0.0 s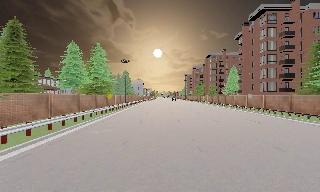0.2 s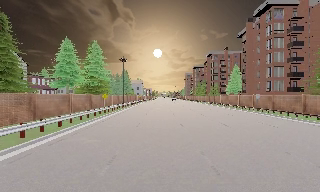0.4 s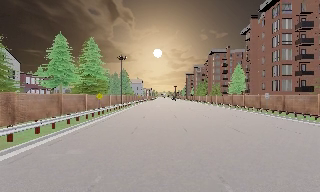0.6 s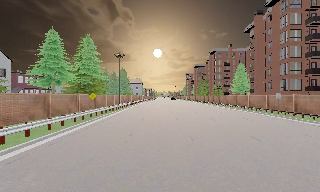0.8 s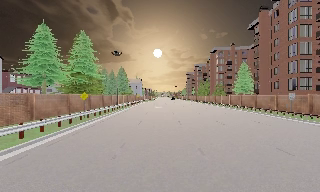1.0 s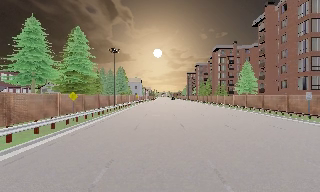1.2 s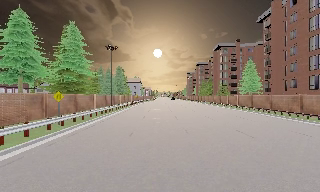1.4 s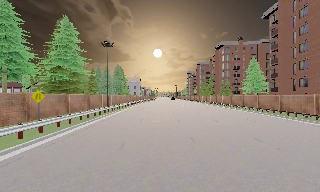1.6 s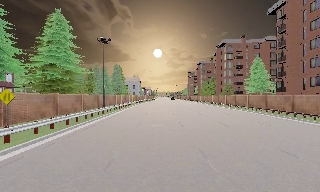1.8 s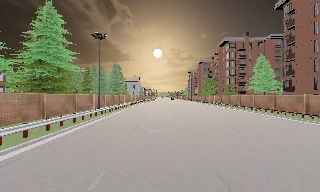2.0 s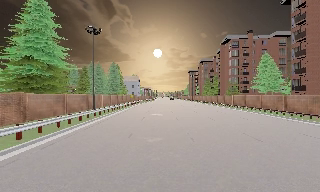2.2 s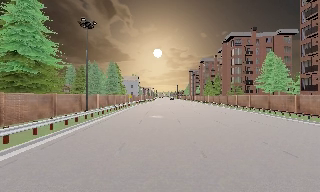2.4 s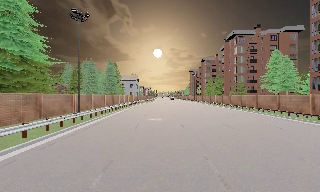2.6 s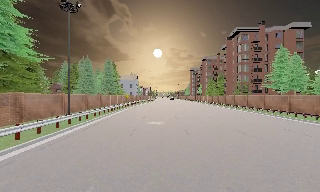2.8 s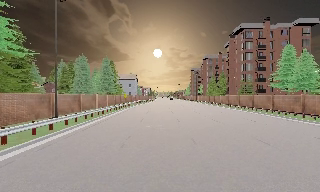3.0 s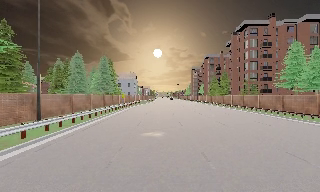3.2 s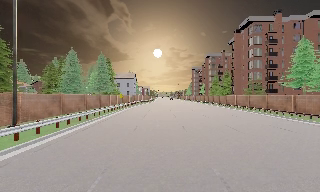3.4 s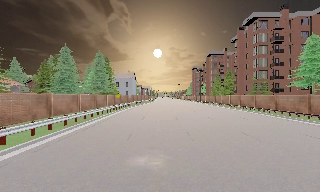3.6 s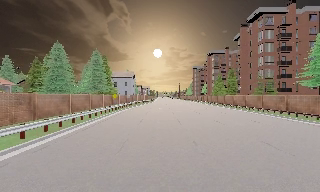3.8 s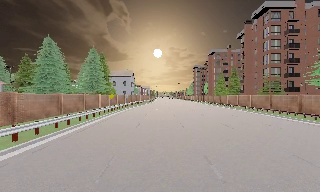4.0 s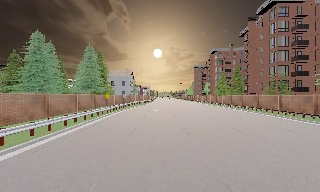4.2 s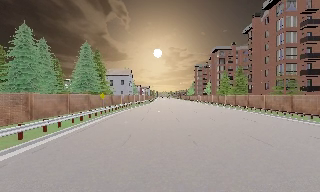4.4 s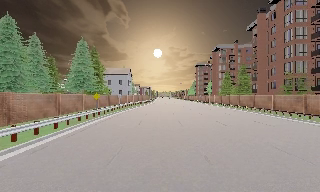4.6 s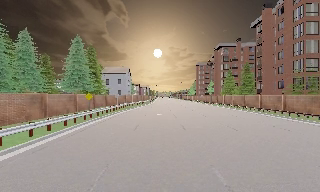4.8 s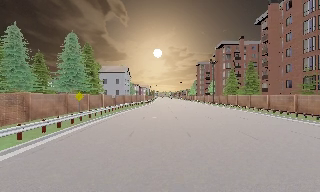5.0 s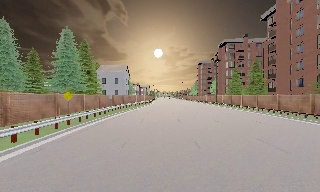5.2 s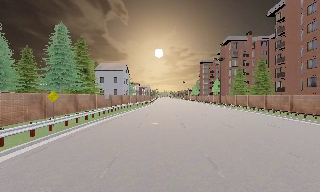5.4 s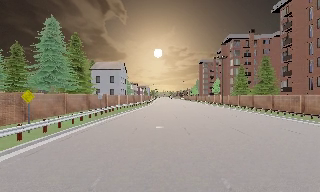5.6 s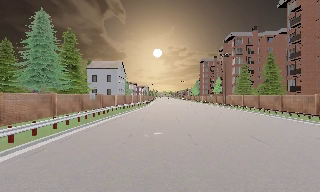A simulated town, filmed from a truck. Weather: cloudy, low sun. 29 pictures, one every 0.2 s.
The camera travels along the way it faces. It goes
forward.
0.0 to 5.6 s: The camera travels forward, about 55 m, so what stands in front looms larger.
The film runs forward here.
